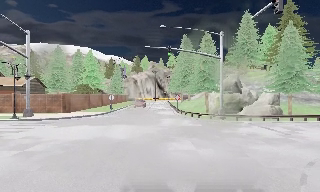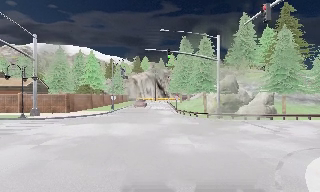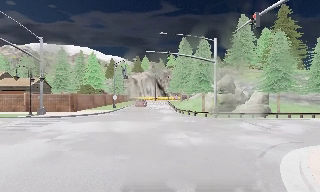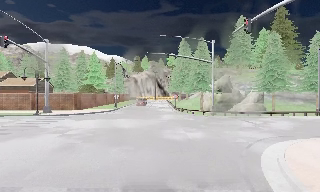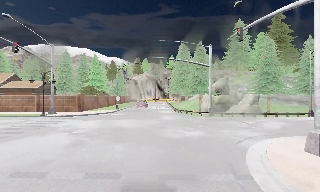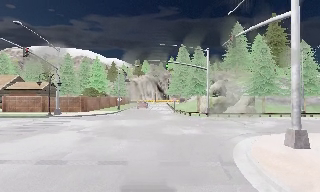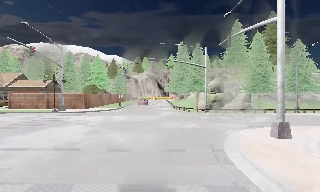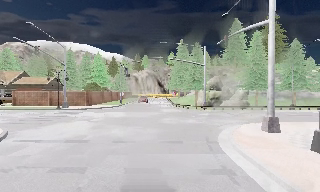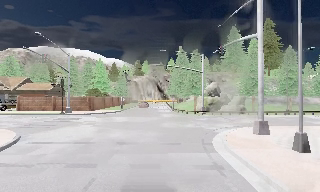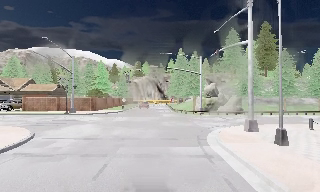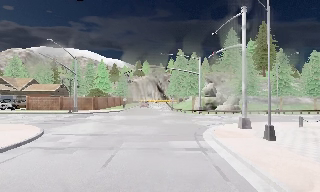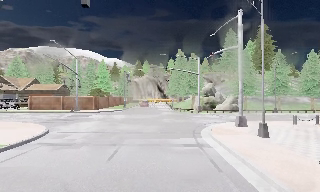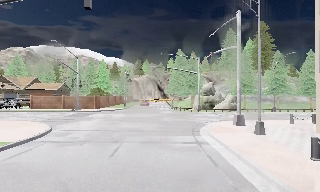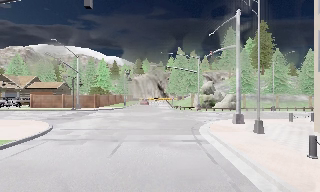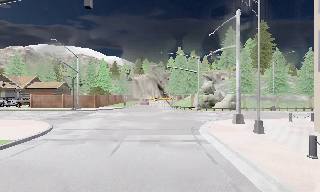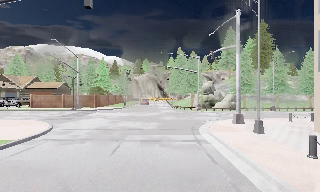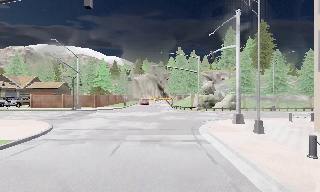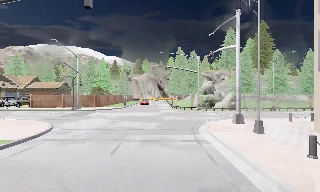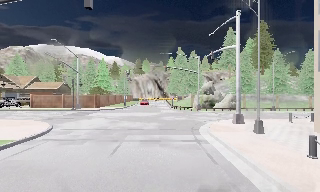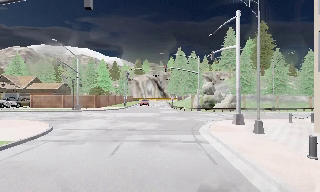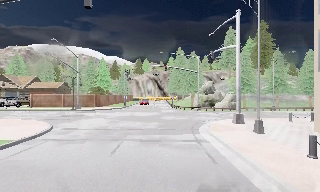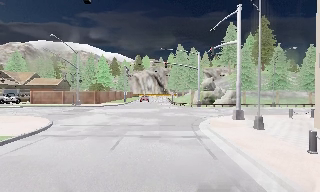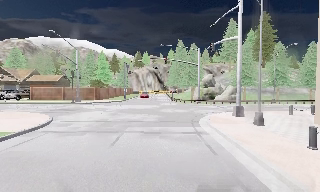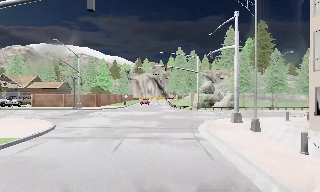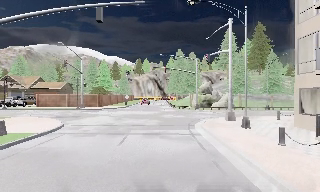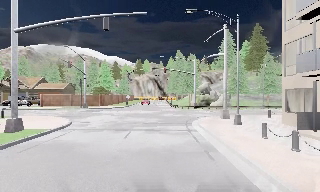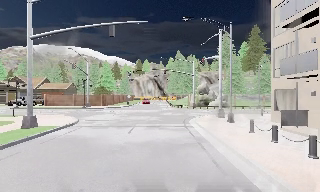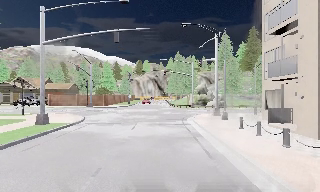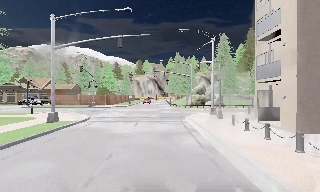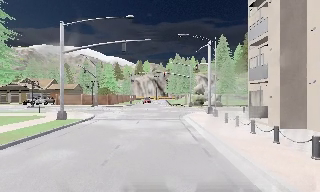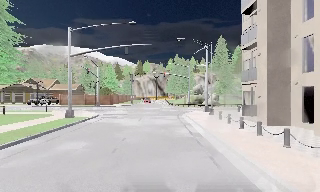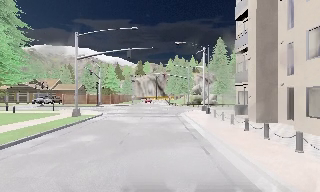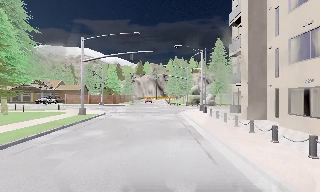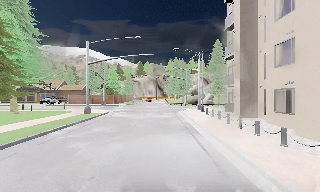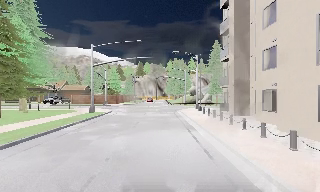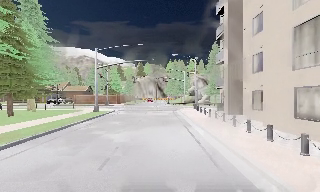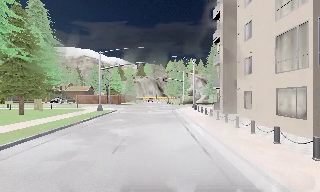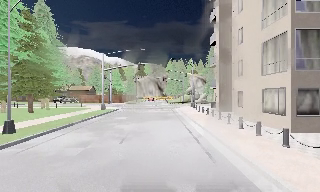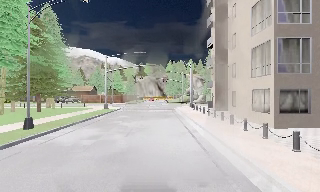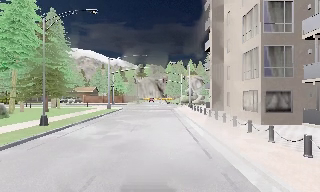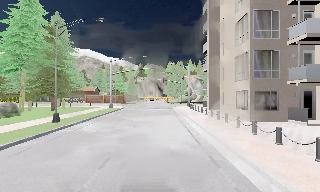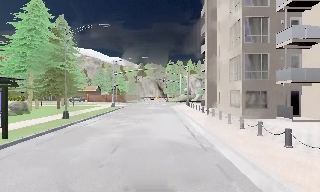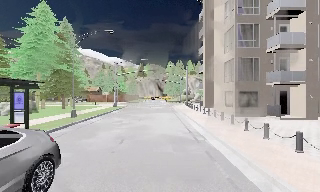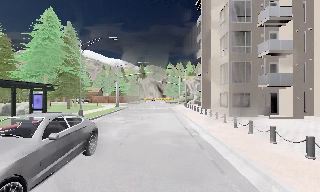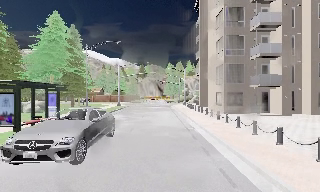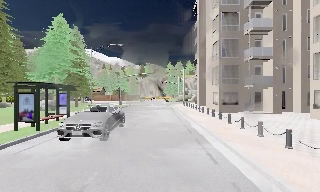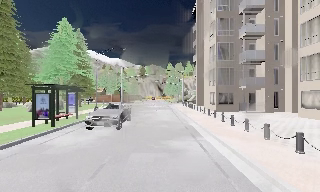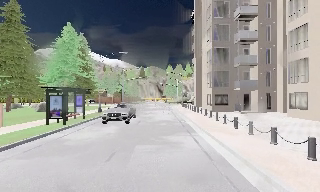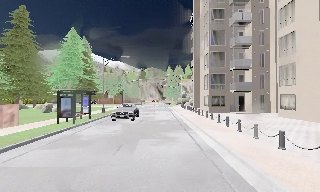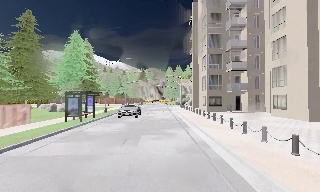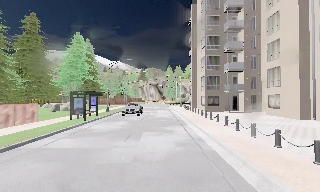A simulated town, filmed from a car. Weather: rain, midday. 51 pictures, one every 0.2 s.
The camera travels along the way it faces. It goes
backward.
0.0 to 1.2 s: The camera travels backward, about 5 m, so what stands in front gets smaller.
1.2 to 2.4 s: The camera travels backward, about 4 m, so what stands in front gets smaller. It loses speed.
2.4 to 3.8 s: The camera keeps its place and its aim.
3.8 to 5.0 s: The camera travels backward, about 2.5 m, so what stands in front gets smaller. It gains speed.
5.0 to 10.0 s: The camera travels backward, about 30 m, so what stands in front gets smaller.
The film runs backward here.
